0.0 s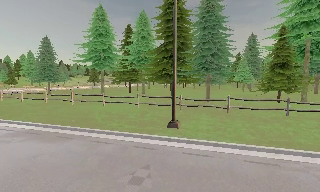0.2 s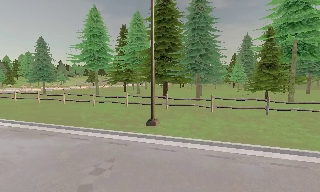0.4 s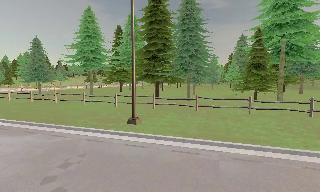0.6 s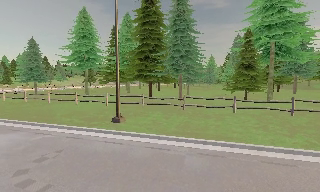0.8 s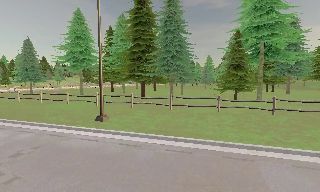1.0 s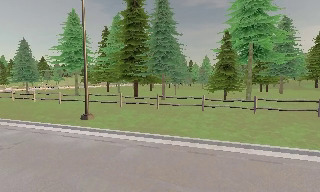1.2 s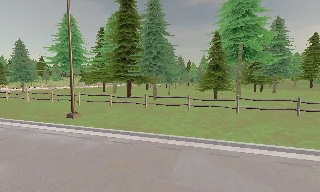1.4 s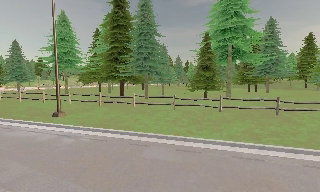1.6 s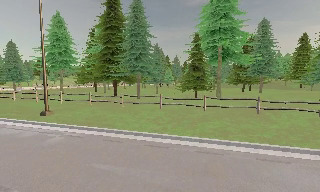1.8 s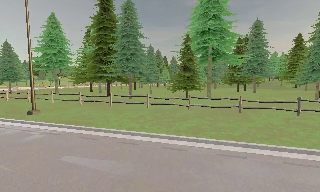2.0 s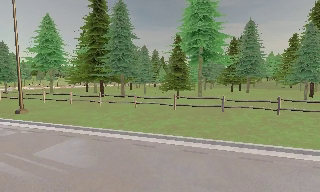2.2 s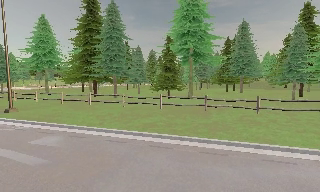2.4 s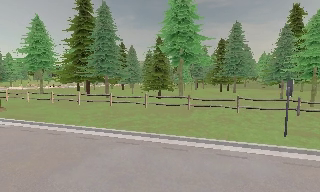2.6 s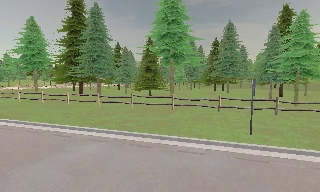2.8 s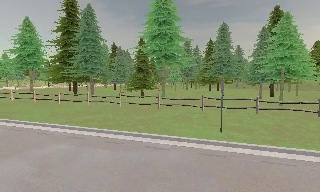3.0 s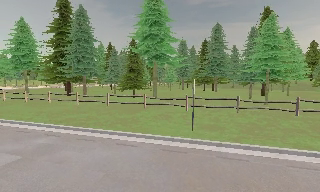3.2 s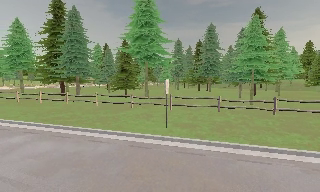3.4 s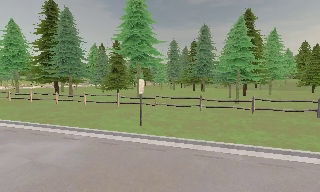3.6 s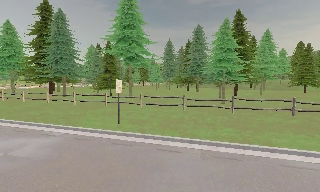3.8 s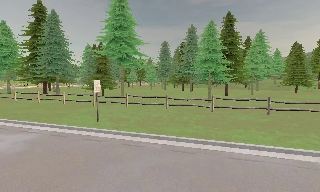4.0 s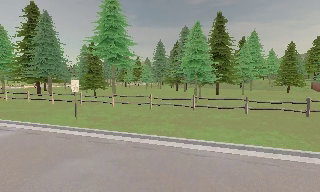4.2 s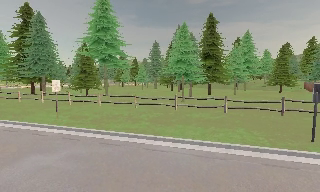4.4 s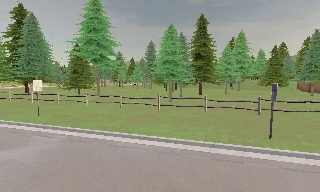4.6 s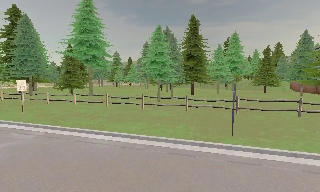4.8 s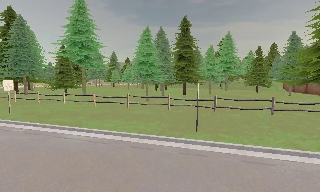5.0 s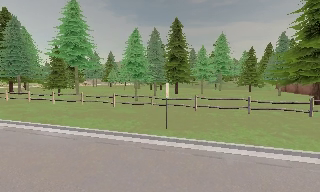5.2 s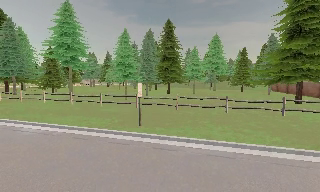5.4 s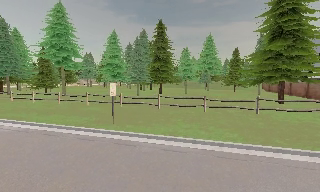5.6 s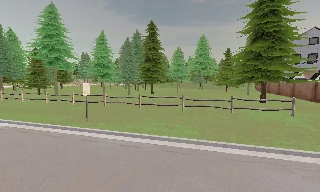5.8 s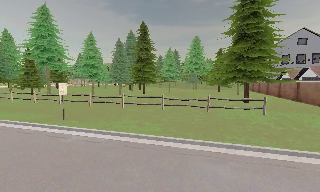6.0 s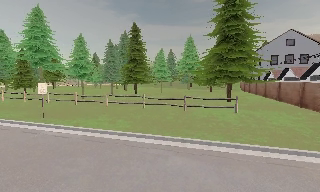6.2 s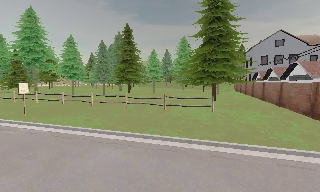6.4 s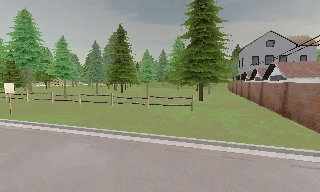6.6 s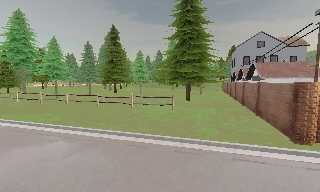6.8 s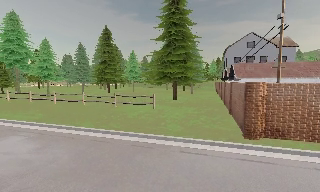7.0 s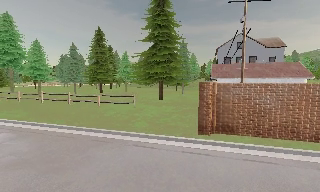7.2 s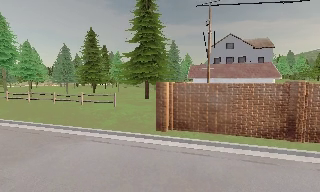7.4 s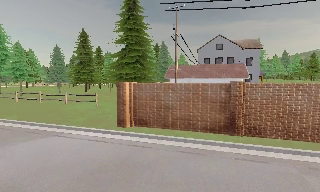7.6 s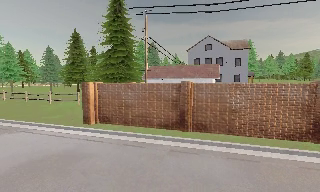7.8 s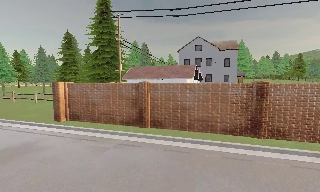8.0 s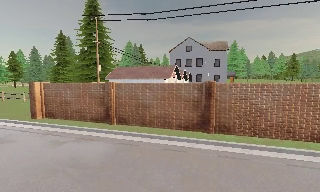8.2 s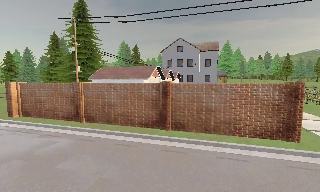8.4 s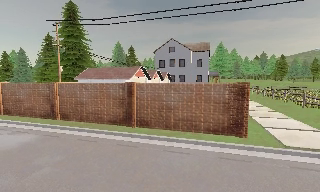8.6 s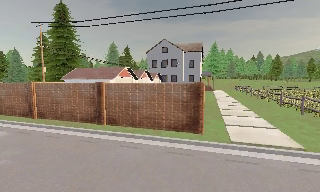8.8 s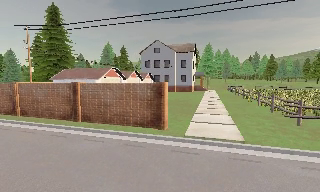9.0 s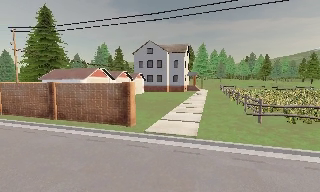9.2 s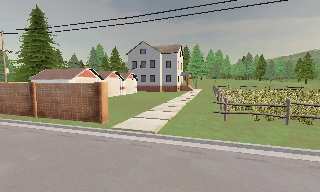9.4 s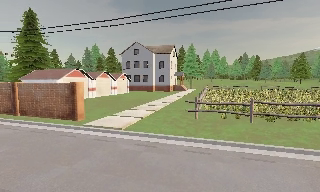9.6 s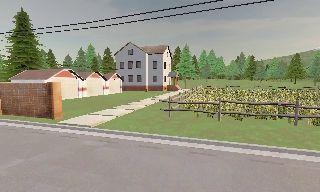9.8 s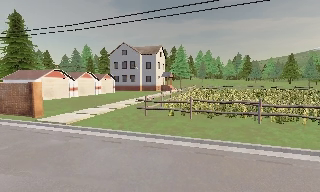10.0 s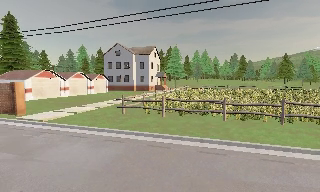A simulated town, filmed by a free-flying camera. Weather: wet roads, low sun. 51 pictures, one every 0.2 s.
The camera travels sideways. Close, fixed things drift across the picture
to the left.
0.0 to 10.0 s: The camera travels to its right, about 80 m, so close, fixed things drift to the left.
The film runs backward here.
